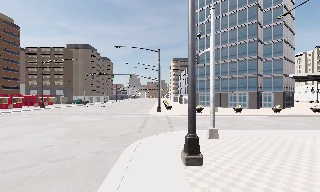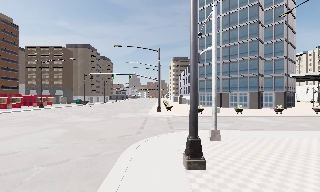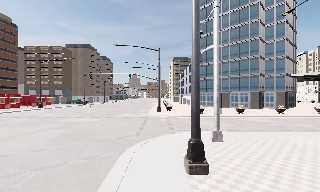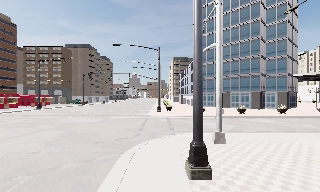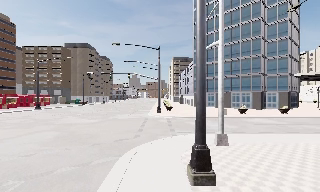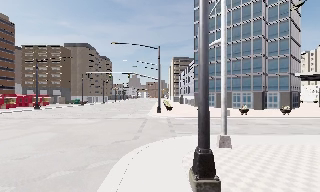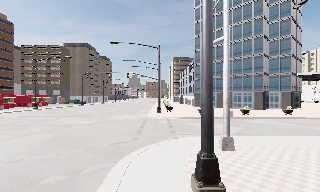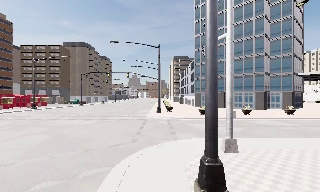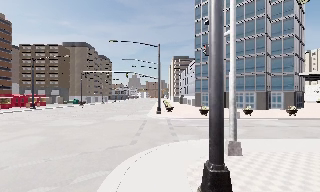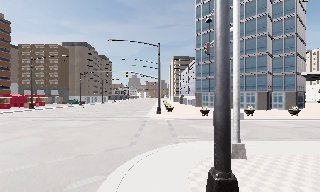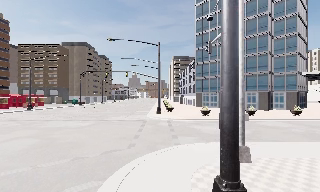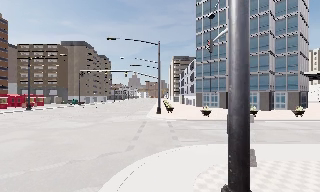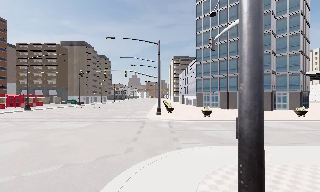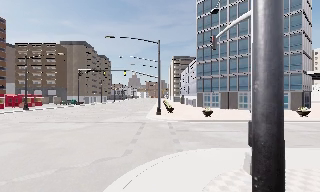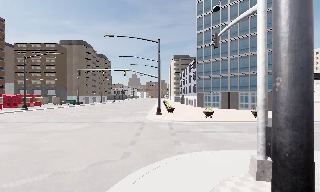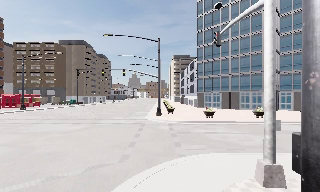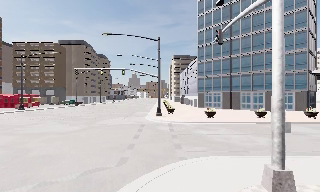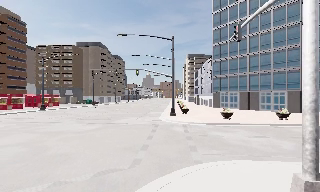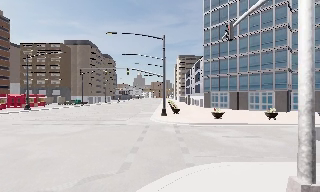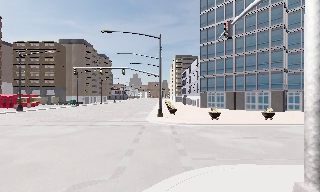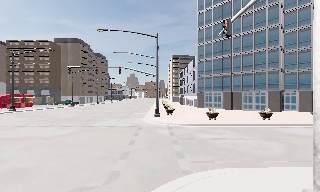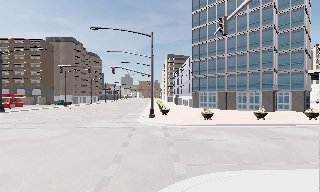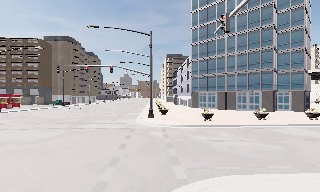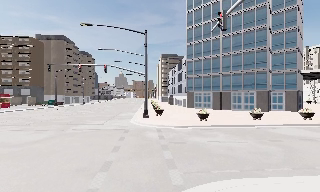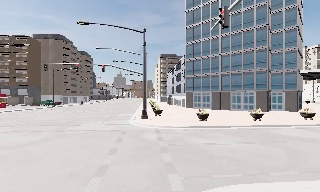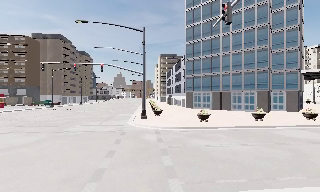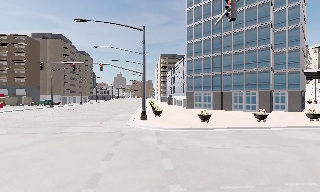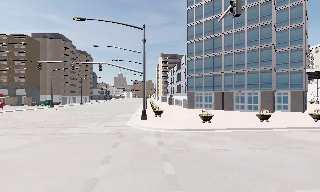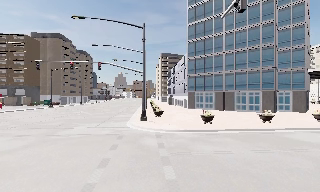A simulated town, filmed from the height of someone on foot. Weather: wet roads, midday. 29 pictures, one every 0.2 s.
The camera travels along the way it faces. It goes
forward.
0.0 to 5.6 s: The camera travels forward, about 9 m, so what stands in front looms larger.
The film runs forward here.
